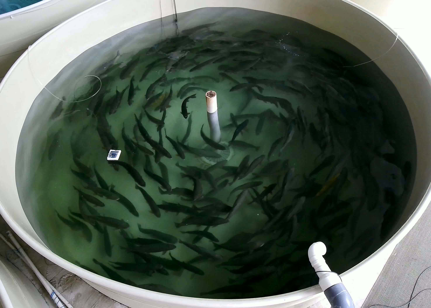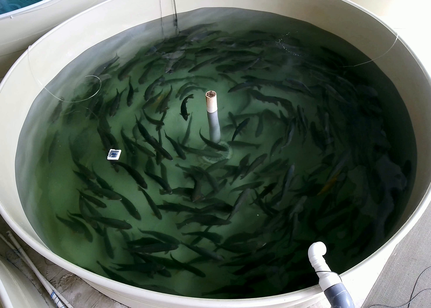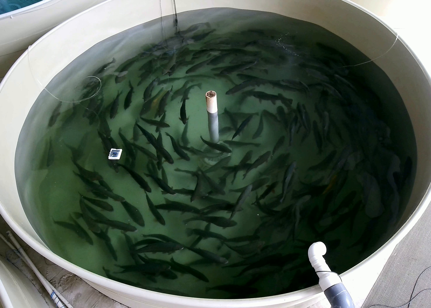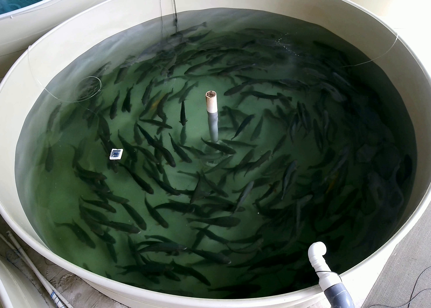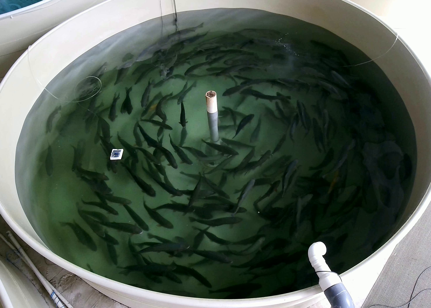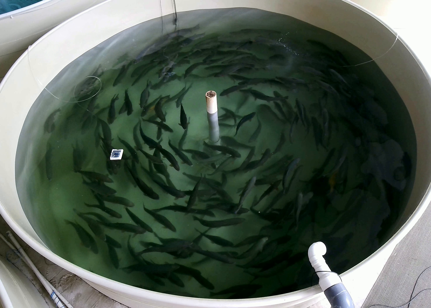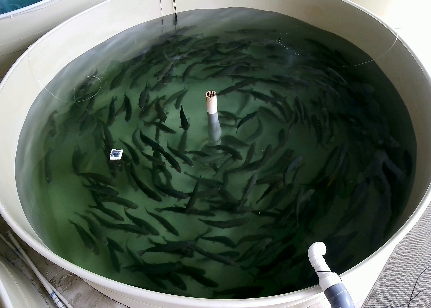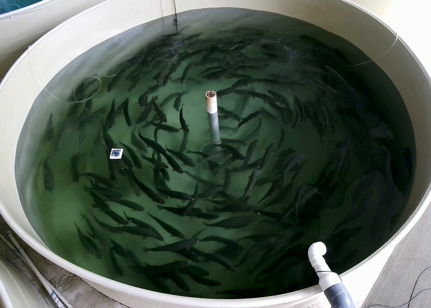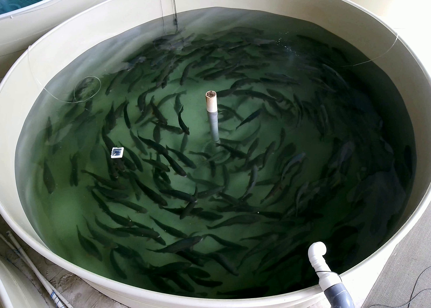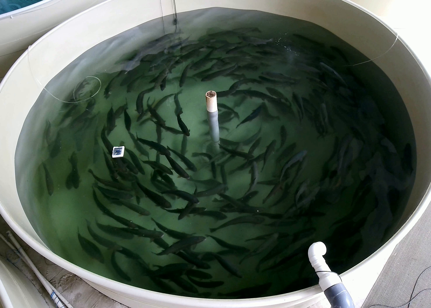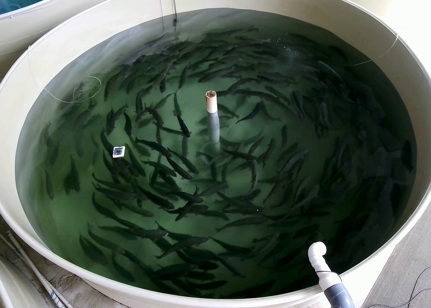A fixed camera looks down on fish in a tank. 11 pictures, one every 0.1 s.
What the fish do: Normal cruising.
